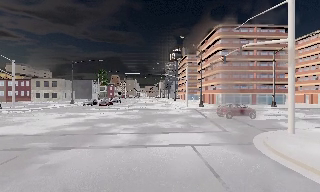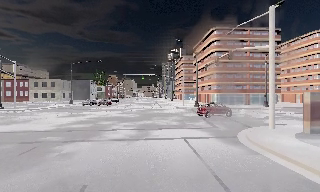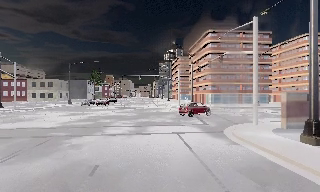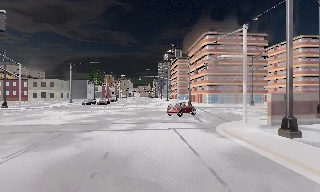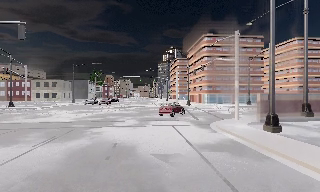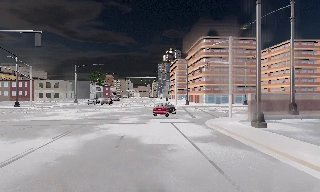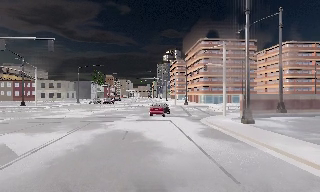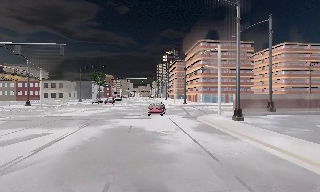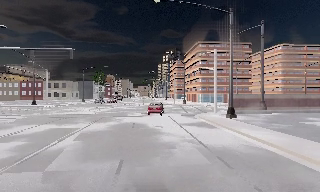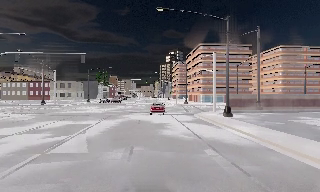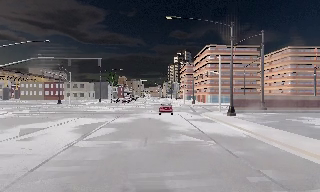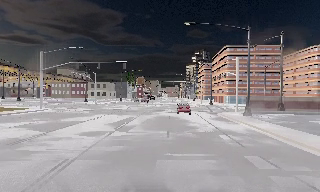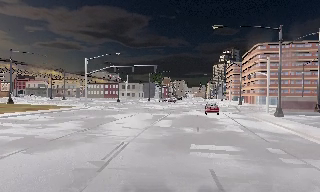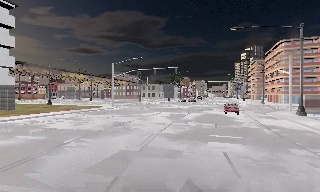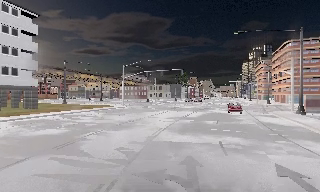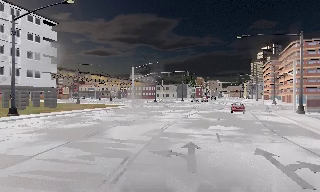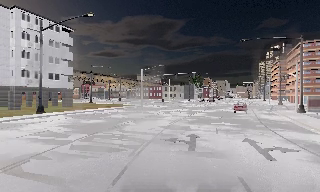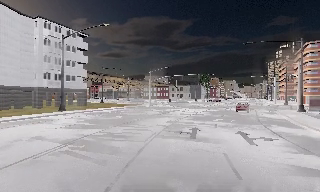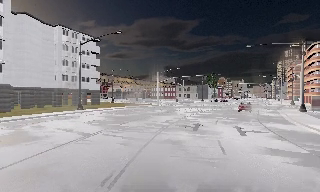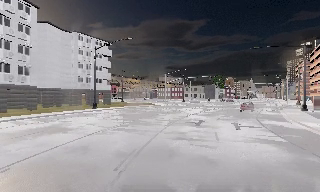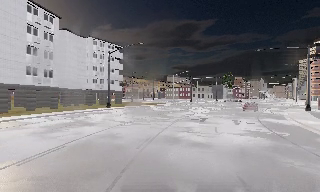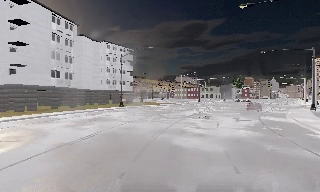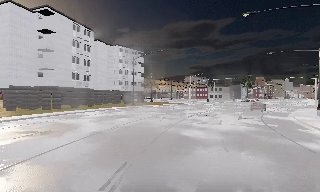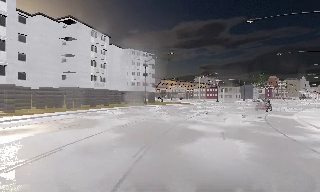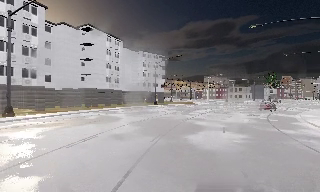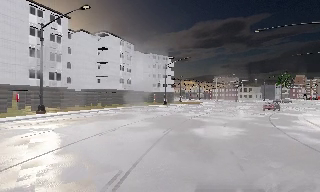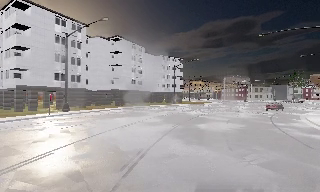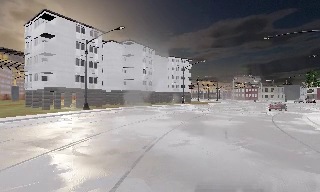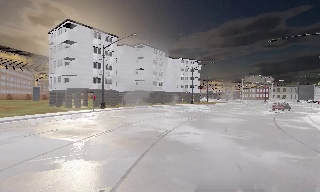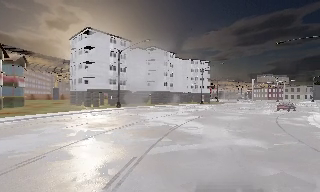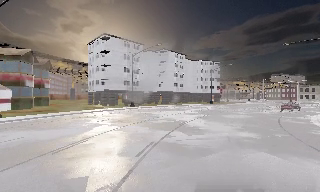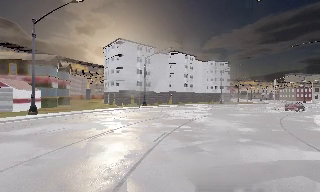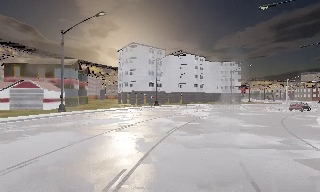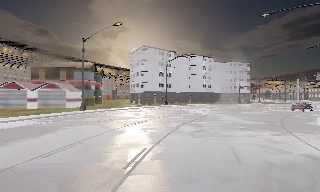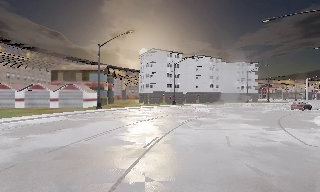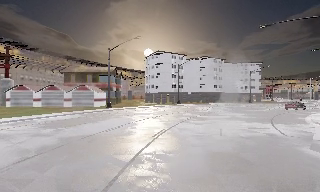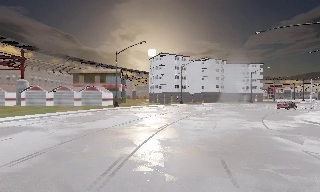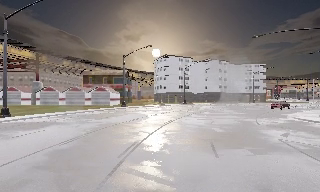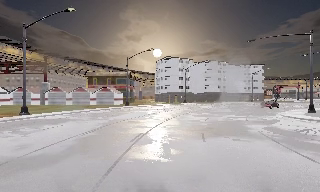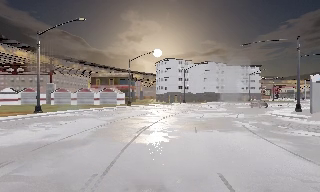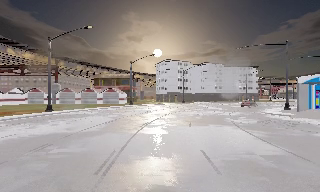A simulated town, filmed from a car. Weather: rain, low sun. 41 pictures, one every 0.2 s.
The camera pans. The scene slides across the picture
to the right.
The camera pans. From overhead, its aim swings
counterclockwise.
0.0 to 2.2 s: The camera travels backward, about 15 m, so what stands in front gets smaller.
2.2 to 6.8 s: The camera swings to its left by about 80 degrees, and the scene slides to the right. It travels backward, about 45 m.
6.8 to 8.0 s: The camera travels backward, about 12 m, so what stands in front gets smaller.
The film runs backward here.
